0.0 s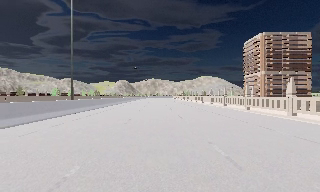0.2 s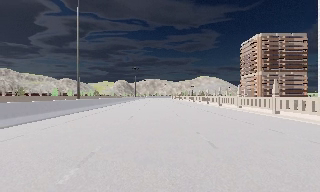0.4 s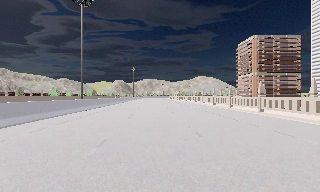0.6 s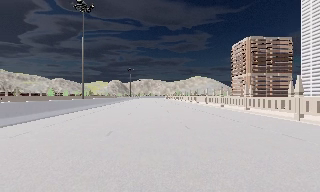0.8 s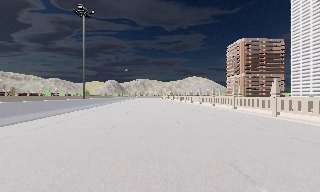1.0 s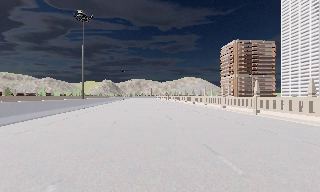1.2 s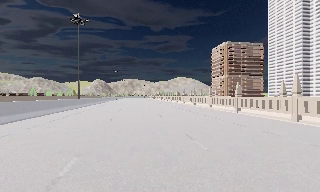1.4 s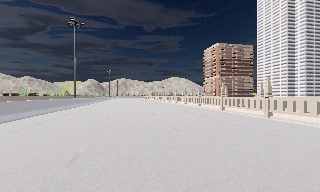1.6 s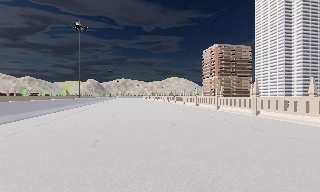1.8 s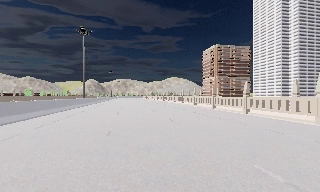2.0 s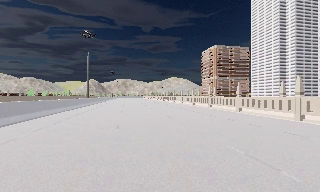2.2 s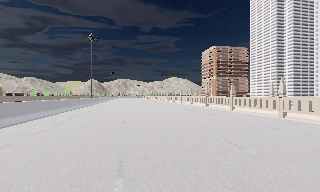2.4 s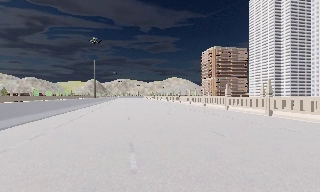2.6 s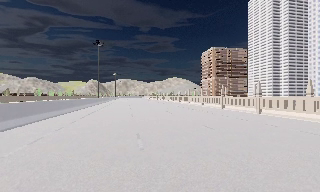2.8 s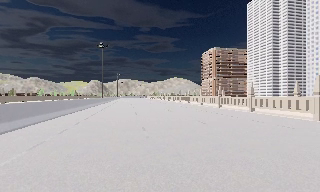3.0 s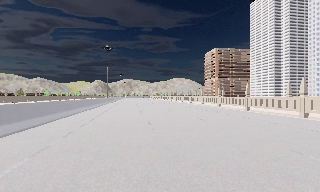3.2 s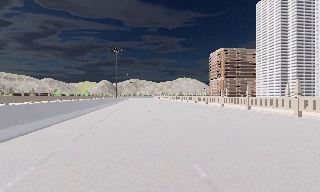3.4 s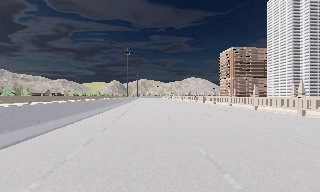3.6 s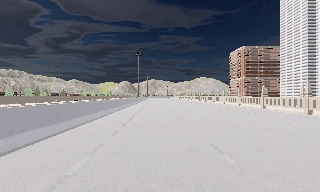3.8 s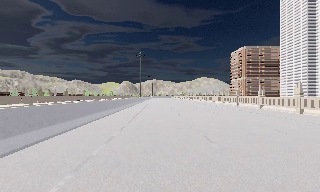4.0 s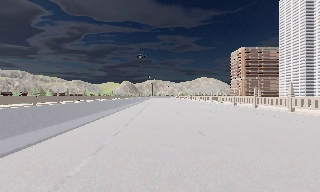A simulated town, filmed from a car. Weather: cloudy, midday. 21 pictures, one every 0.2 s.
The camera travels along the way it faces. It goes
backward.
0.0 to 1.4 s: The scene slides to the left, as the camera pans about 10 degrees to its right. It travels backward, about 10 m, so what stands in front gets smaller.
1.4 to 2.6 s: The camera travels backward, about 8 m, so what stands in front gets smaller.
2.6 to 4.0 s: The camera swings to its left by about 10 degrees, and the scene slides to the right. It travels backward, about 9 m, so what stands in front gets smaller.
The film runs backward here.
